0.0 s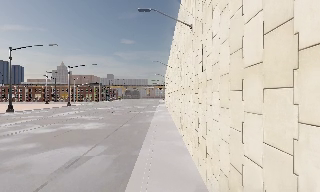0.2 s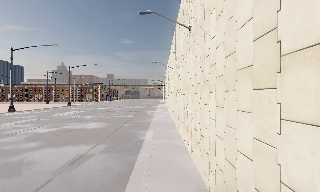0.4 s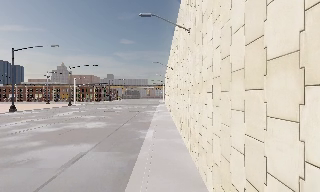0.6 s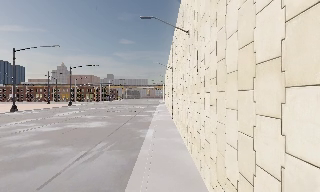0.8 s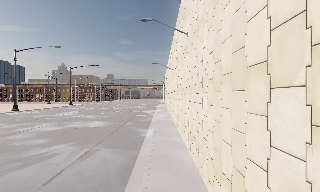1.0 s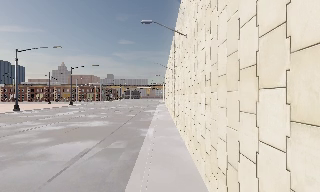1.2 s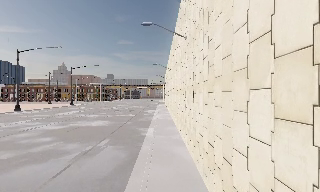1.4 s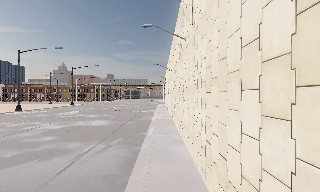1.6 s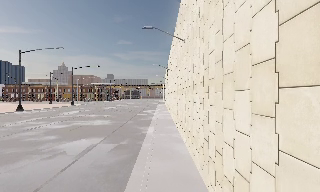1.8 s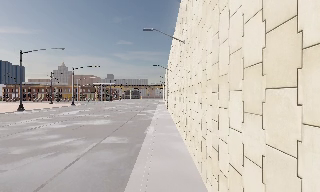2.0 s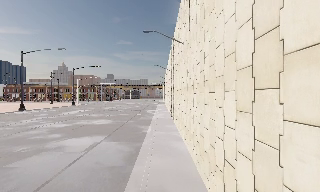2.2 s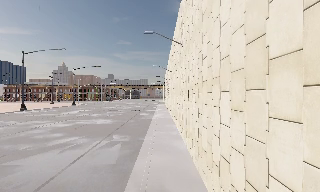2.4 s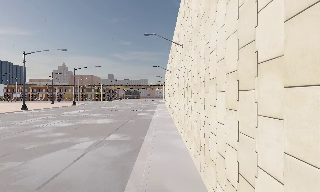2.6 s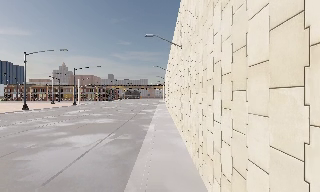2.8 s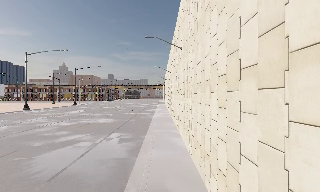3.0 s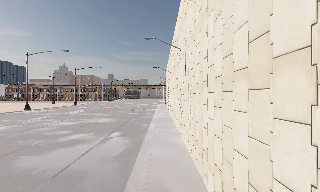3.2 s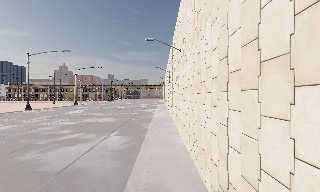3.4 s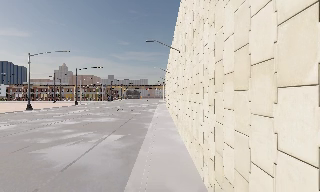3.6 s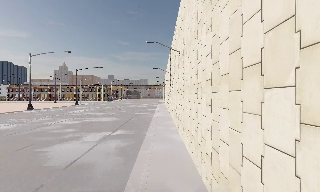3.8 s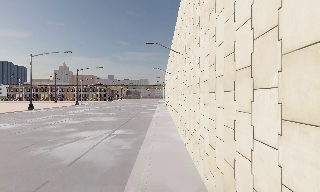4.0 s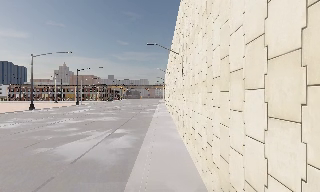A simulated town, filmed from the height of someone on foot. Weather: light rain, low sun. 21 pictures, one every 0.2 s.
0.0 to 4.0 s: The camera travels backward, about 4.5 m, so what stands in front gets smaller.
The film runs backward here.
